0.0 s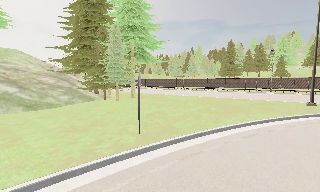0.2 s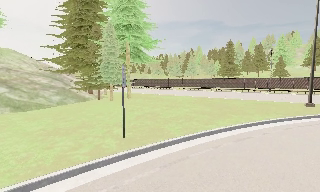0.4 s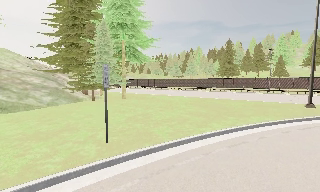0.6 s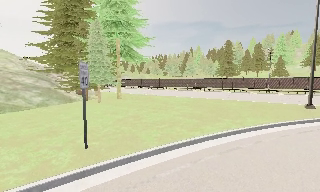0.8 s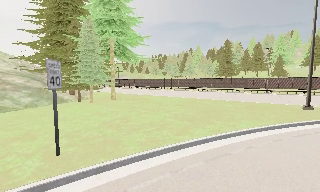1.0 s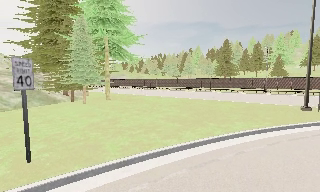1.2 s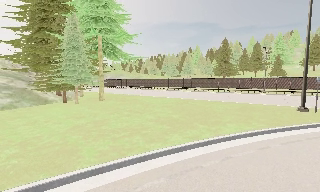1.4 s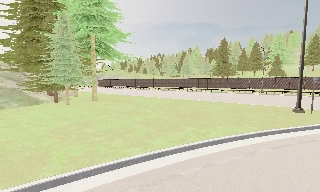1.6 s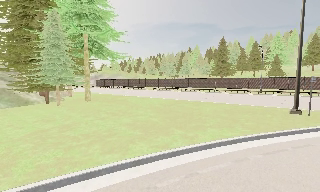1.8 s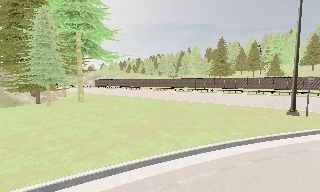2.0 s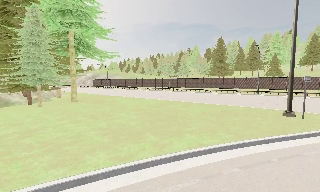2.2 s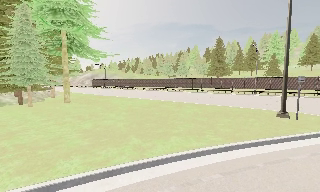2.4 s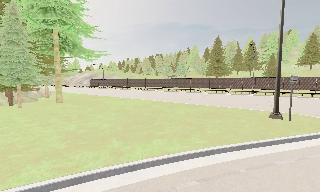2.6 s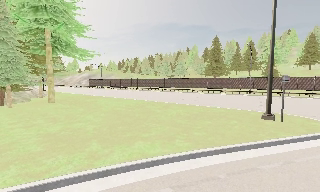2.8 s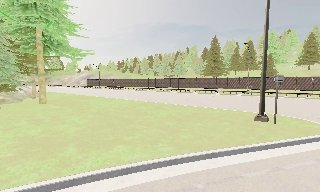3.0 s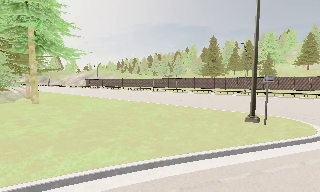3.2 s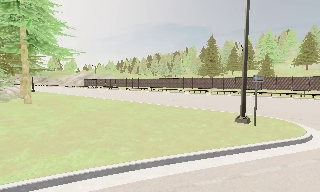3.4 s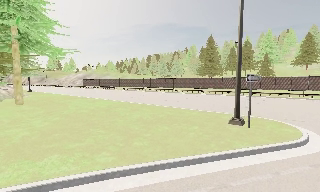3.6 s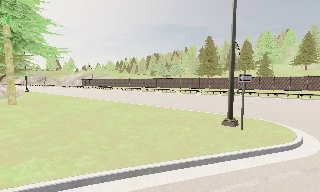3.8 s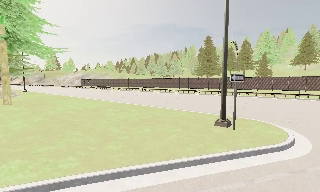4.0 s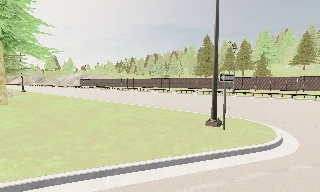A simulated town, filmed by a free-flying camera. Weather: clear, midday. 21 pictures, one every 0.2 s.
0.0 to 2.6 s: The camera travels to its right and forward, about 8 m, so close, fixed things drift to the left.
2.6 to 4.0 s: The camera travels to its right, about 3.5 m, so close, fixed things drift to the left. It loses speed.
The film runs backward here.
